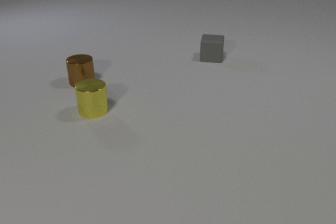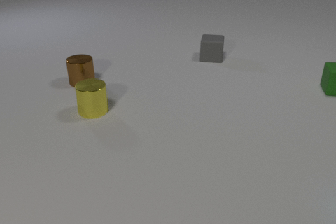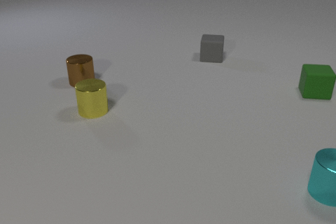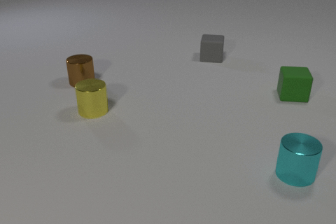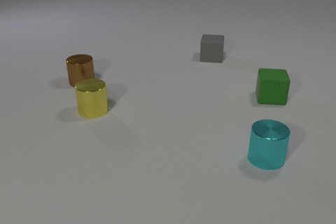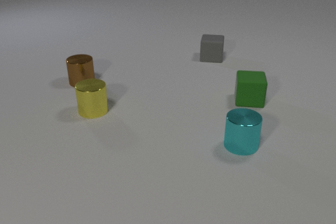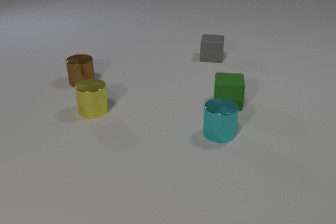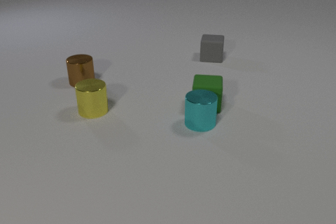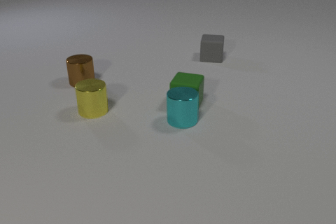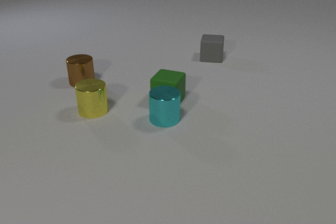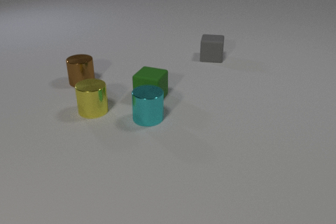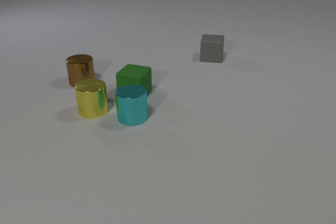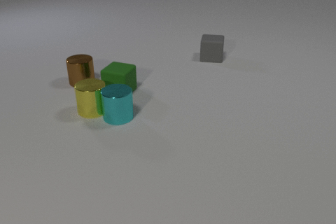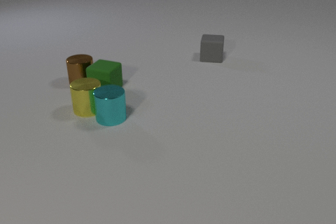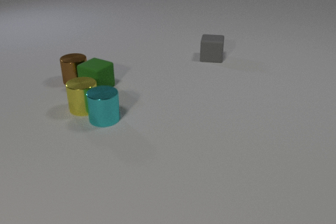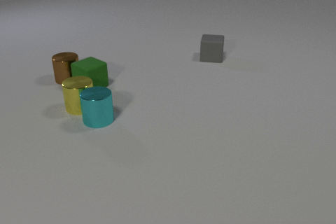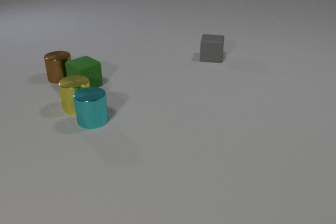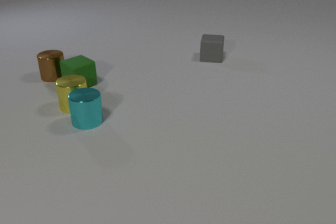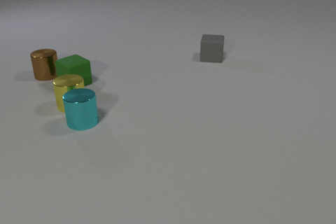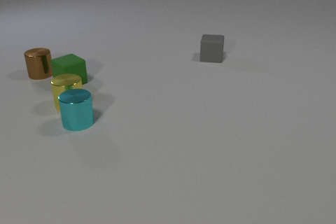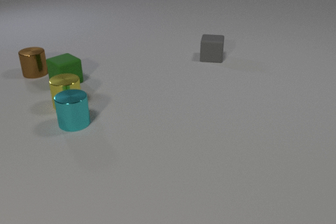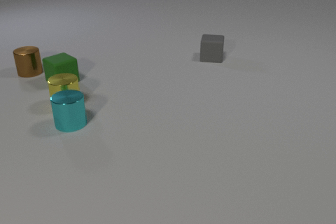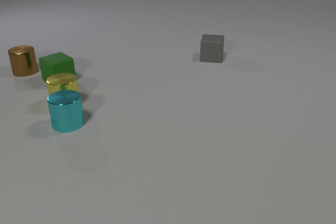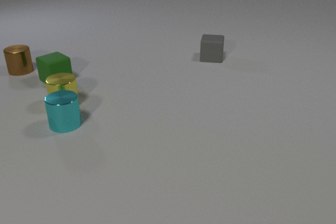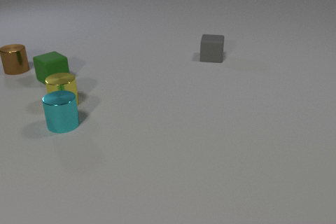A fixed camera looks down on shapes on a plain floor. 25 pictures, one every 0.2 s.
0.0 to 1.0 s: The cyan metal cylinder comes in at the right edge, slides to the left and away from the camera. The green rubber cube comes in at the right edge, slides to the left and toward the camera.
1.0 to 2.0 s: The cyan metal cylinder slides to the left and away from the camera. The green rubber cube slides to the left. The cyan metal cylinder and the green rubber cube collide.
2.0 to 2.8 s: The cyan metal cylinder slides to the left. The green rubber cube slides to the left and away from the camera. The yellow metal cylinder slides to the left and away from the camera. The brown metal cylinder slides to the left. The cyan metal cylinder and the yellow metal cylinder collide. The green rubber cube and the brown metal cylinder collide.
2.8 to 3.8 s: The cyan metal cylinder slides to the left. The green rubber cube slides to the left and away from the camera. The yellow metal cylinder slides to the left and away from the camera. The brown metal cylinder slides to the left and away from the camera.
3.8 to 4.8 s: The cyan metal cylinder slides to the left. The green rubber cube slides to the left and away from the camera. The yellow metal cylinder moves, and ends about where it began. The brown metal cylinder slides to the left and away from the camera.
What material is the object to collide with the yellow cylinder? metal.
How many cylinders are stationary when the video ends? 1.
Are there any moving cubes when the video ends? yes.
